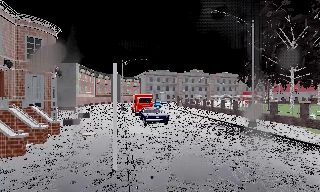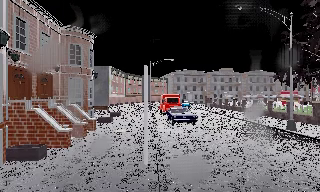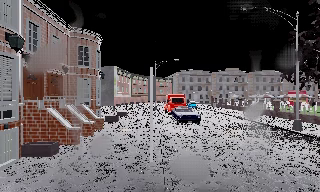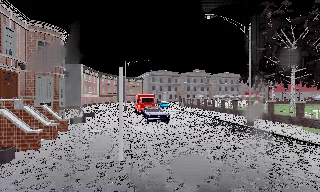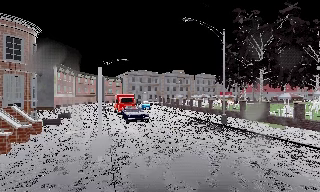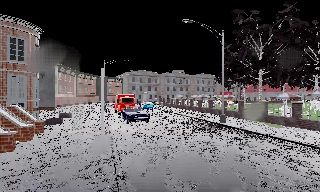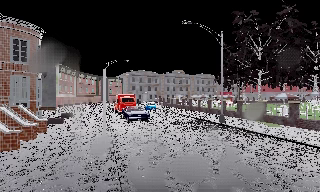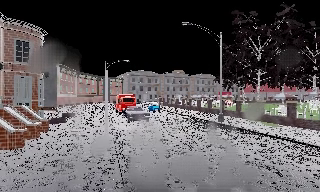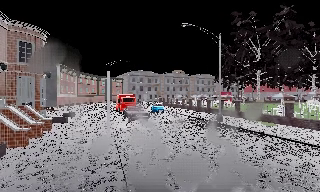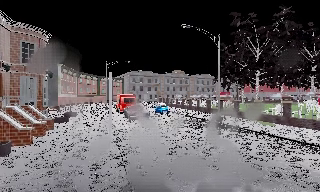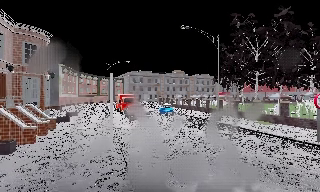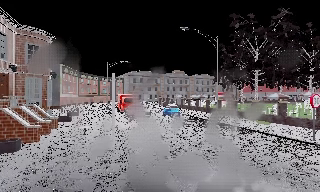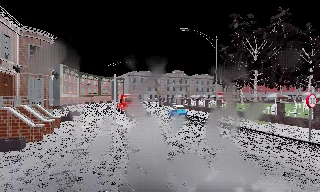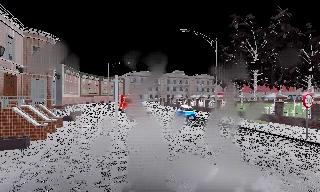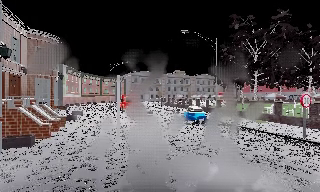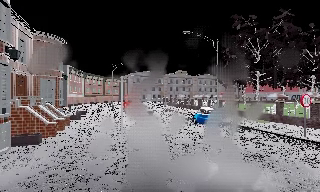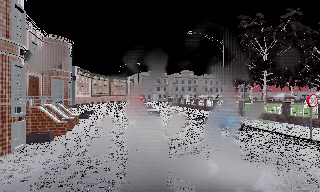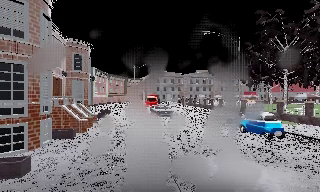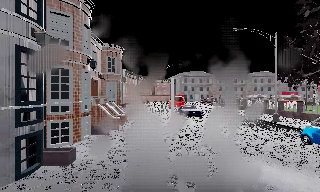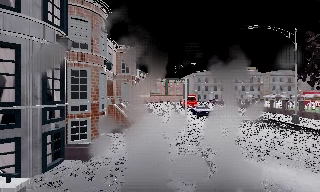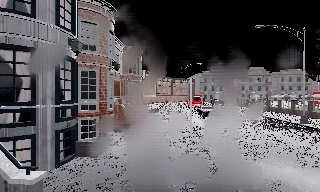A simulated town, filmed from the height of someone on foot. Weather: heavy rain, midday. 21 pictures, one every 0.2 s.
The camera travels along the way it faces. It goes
backward.
0.0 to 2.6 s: The camera travels backward, about 2.5 m, so what stands in front gets smaller.
2.6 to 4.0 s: The scene slides to the right, as the camera pans about 25 degrees to its left. It travels backward, about 1.5 m, so what stands in front gets smaller.
The film runs backward here.
